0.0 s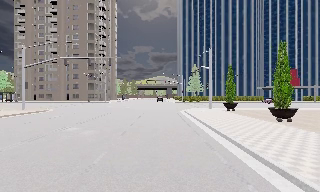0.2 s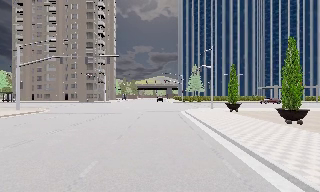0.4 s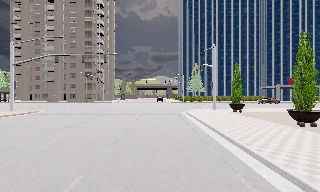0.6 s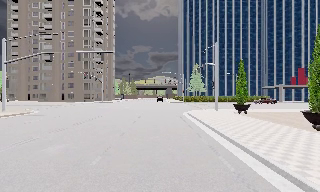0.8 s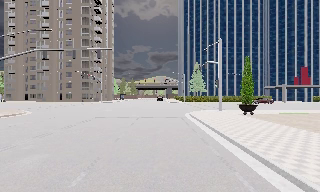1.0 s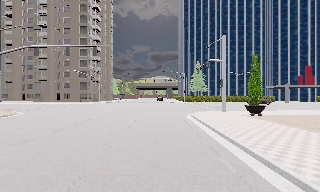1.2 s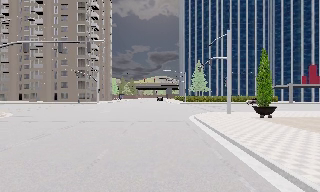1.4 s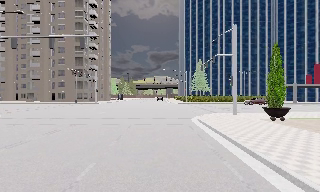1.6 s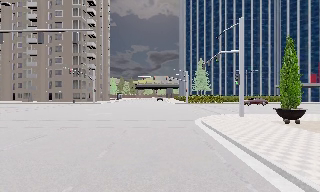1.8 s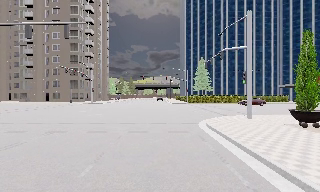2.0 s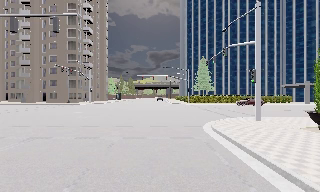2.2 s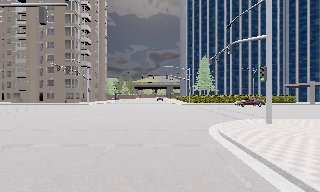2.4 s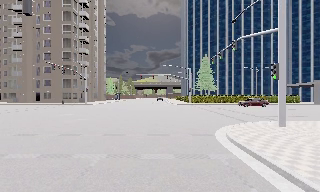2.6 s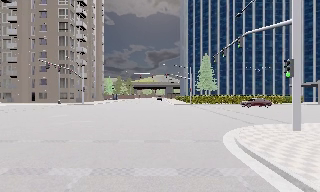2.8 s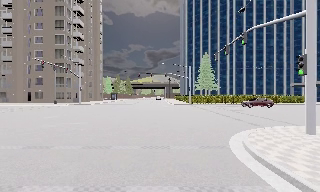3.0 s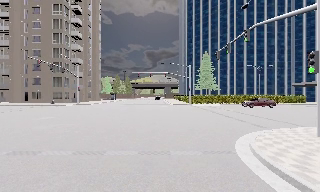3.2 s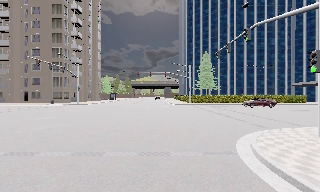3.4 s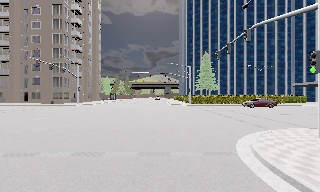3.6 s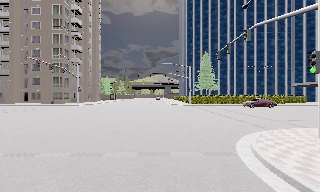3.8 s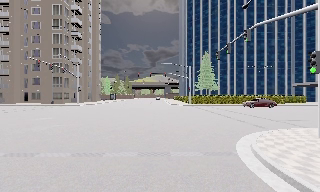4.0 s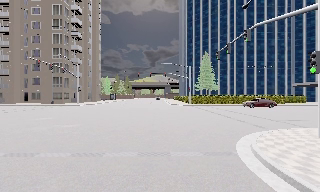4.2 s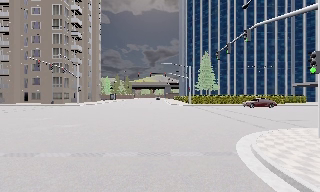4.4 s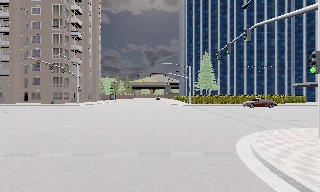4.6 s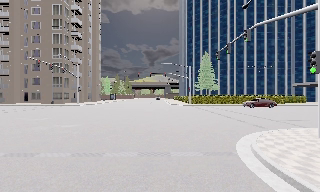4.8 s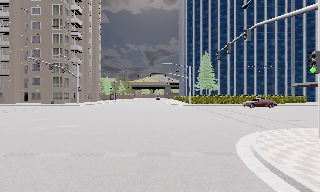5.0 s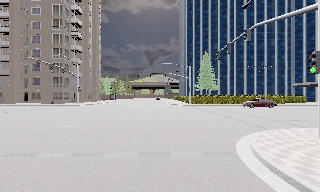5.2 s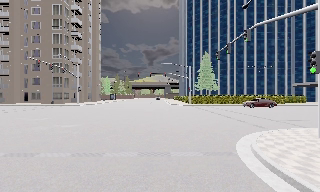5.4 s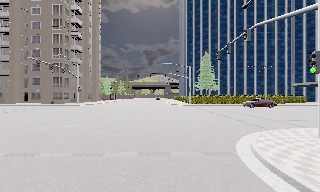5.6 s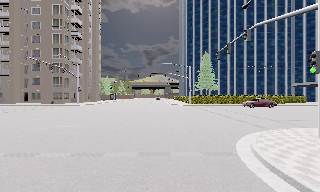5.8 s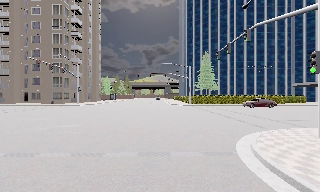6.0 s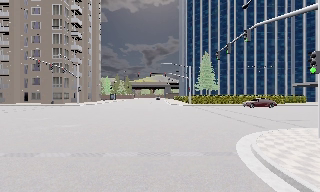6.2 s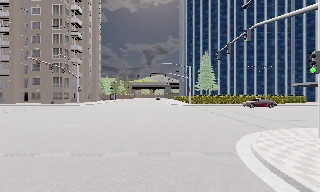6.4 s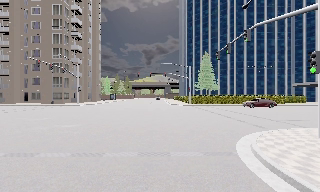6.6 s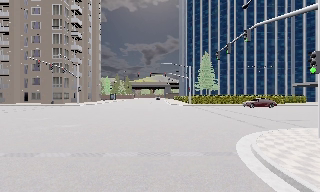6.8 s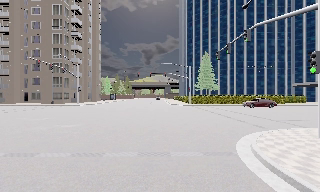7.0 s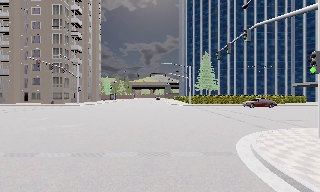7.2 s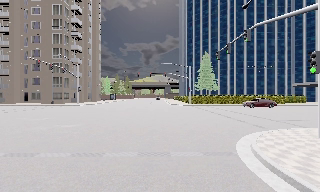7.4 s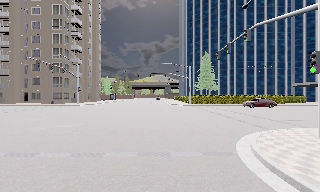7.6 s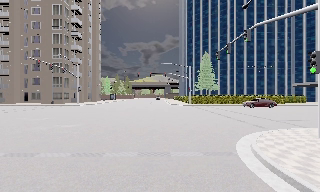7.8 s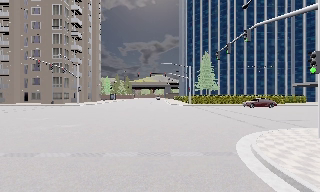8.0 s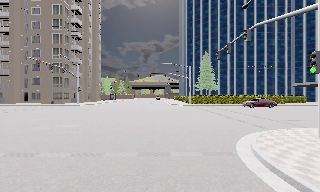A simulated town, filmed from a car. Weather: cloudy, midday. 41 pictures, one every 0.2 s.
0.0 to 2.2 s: The camera travels forward, about 11 m, so what stands in front looms larger.
2.2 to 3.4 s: The camera travels forward, about 3.5 m, so what stands in front looms larger. It loses speed.
3.4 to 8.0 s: The camera keeps its place and its aim.
The film runs forward here.
